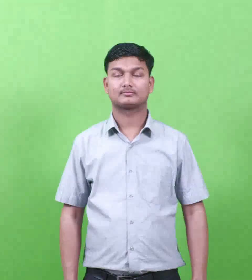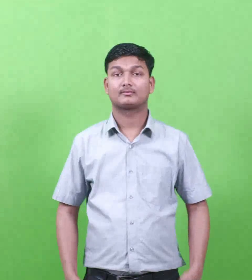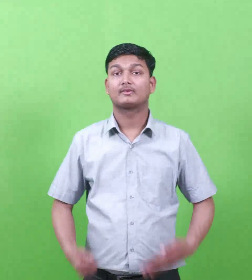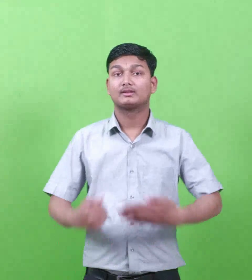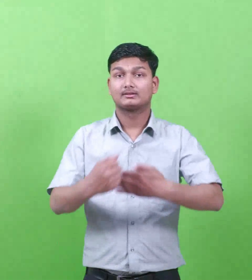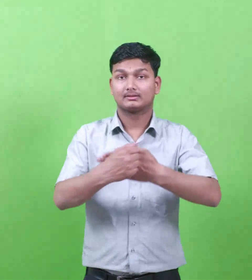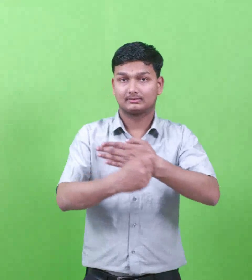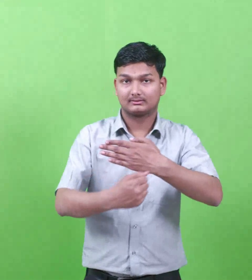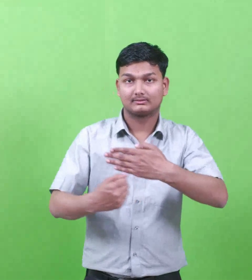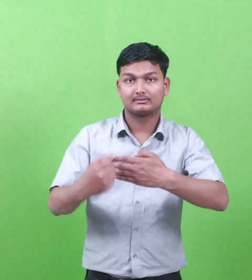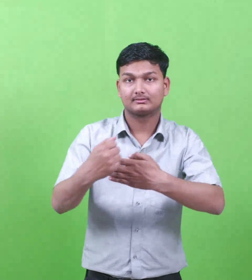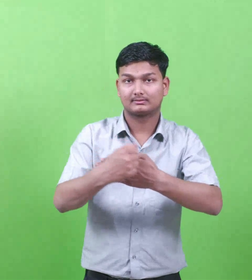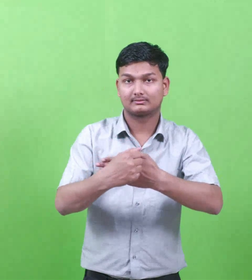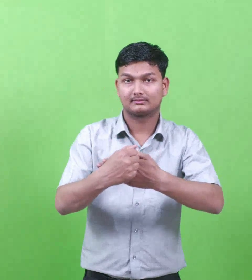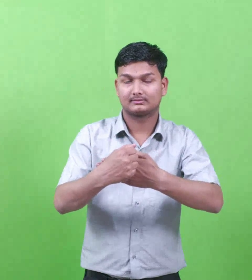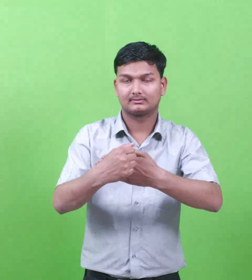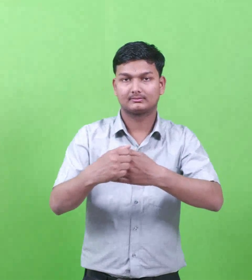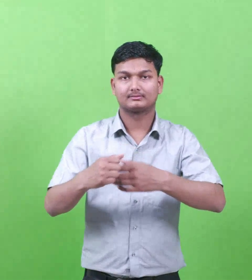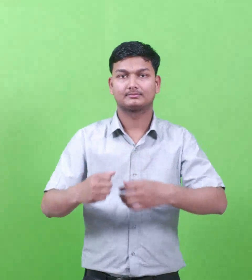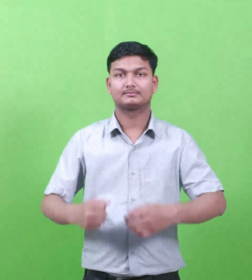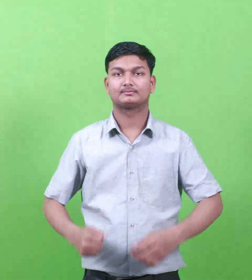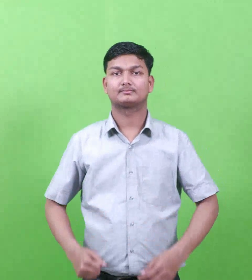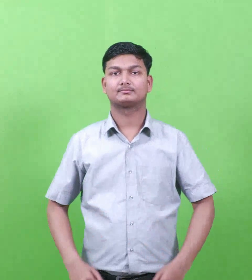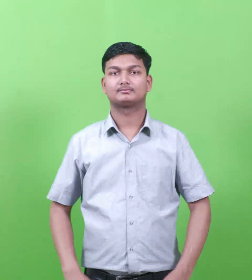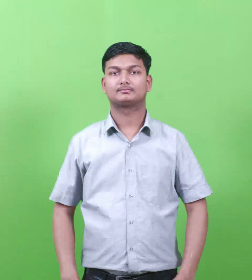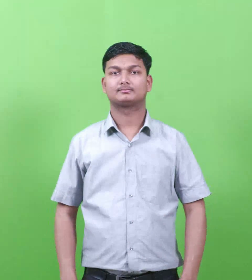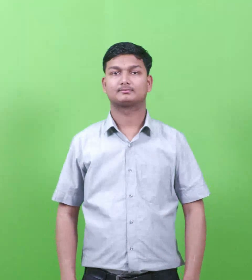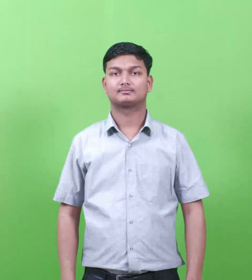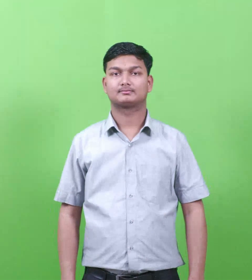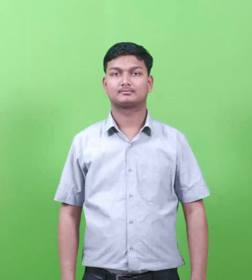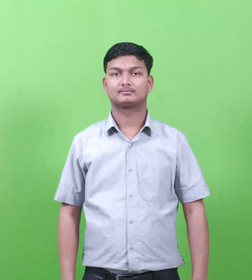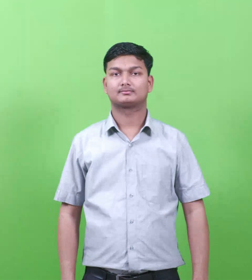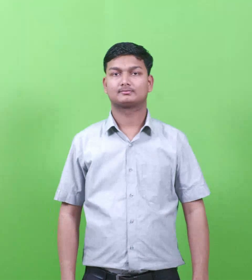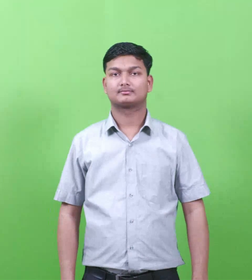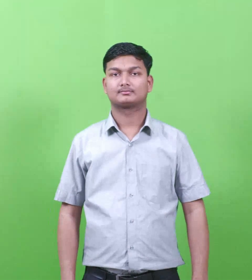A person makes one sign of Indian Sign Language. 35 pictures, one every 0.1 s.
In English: shechem
